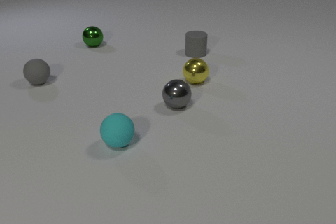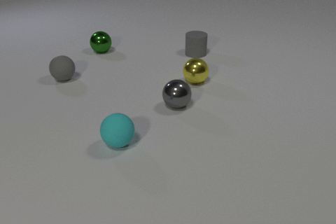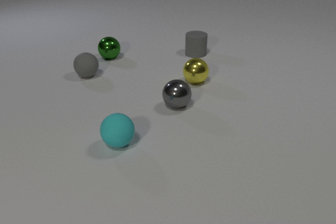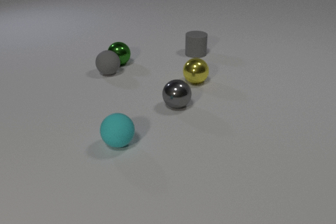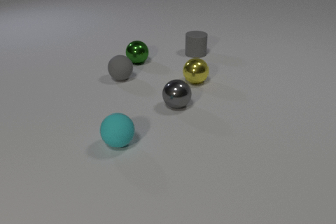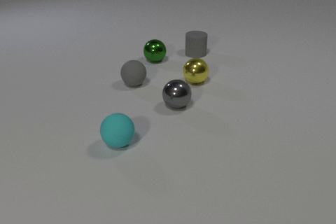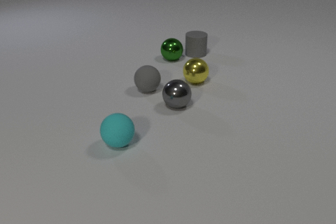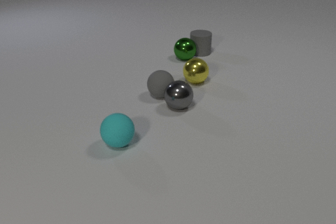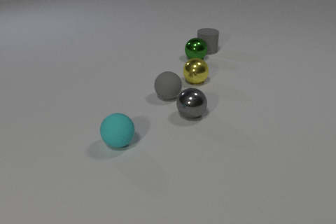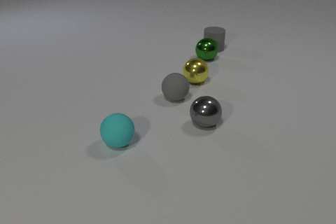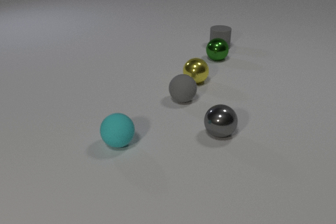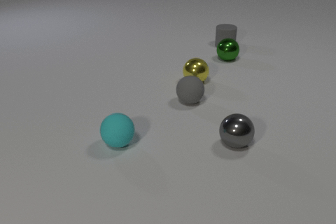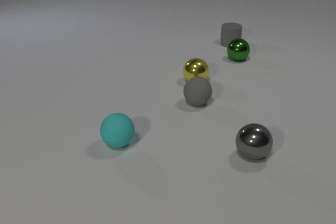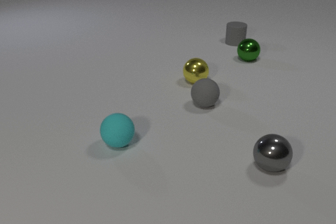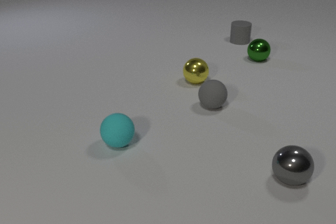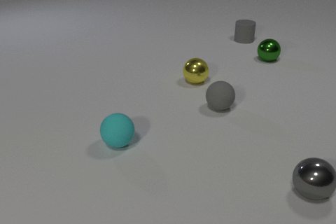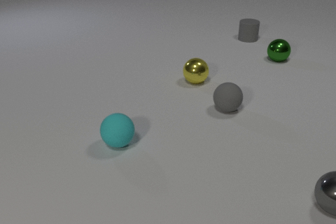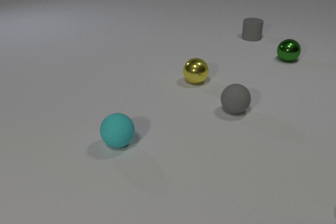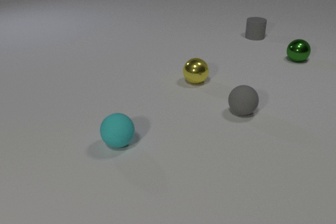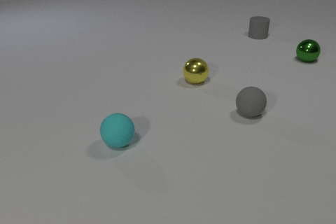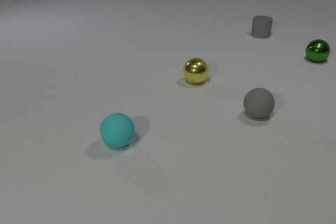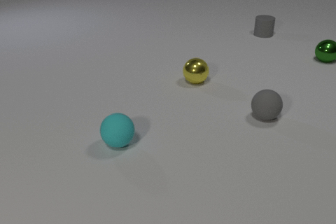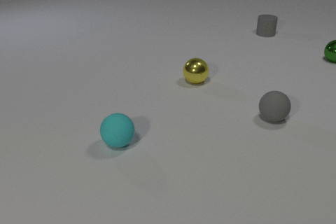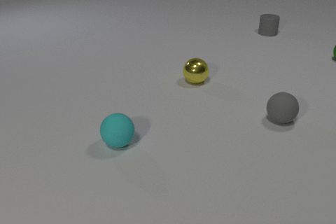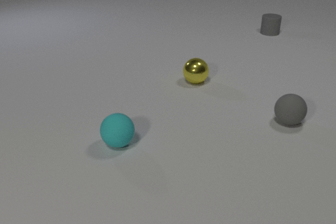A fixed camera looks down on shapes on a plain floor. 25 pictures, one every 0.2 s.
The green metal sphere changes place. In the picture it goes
to the right.
The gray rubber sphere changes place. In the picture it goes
to the right.
0.0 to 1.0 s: The green metal sphere rolls to the right and toward the camera. The gray rubber sphere rolls to the right. The green metal sphere and the gray rubber sphere collide.
1.0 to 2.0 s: The green metal sphere rolls to the right. The gray rubber sphere rolls to the right and toward the camera. The gray metal sphere rolls toward the camera and to the right. The gray rubber cylinder slides to the right and away from the camera. The green metal sphere and the gray rubber cylinder collide. The gray rubber sphere and the gray metal sphere collide.
2.0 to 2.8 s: The green metal sphere rolls to the right. The gray rubber sphere rolls to the right. The gray metal sphere rolls to the right and toward the camera. The gray rubber cylinder slides away from the camera and to the right.
2.8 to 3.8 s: The green metal sphere rolls to the right. The gray rubber sphere rolls to the right. The gray metal sphere rolls to the right and toward the camera, leaves at the right edge. The gray rubber cylinder slides away from the camera and to the right.
3.8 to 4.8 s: The green metal sphere rolls to the right, leaves at the right edge. The gray rubber sphere rolls to the right. The gray rubber cylinder slides away from the camera and to the right.
How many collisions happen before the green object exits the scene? 3.
Are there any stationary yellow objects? yes.
Are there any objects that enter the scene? no.
